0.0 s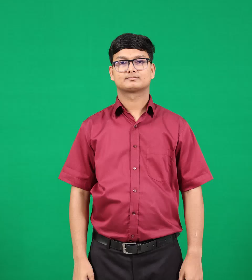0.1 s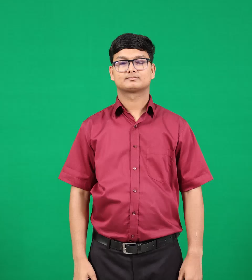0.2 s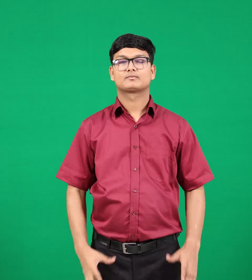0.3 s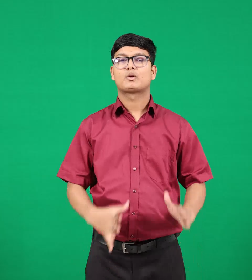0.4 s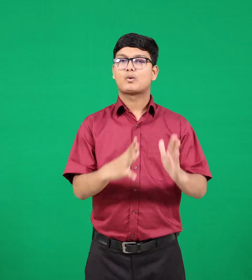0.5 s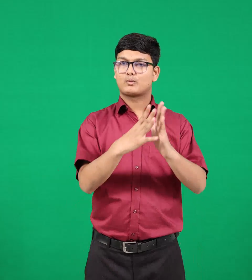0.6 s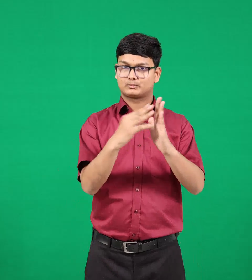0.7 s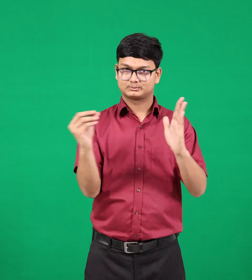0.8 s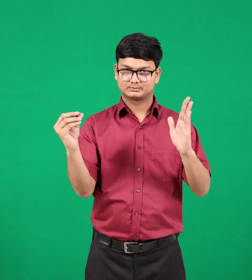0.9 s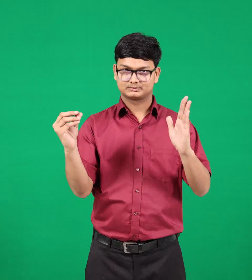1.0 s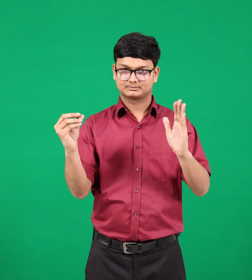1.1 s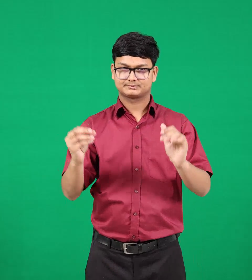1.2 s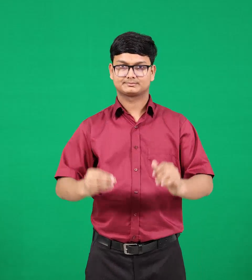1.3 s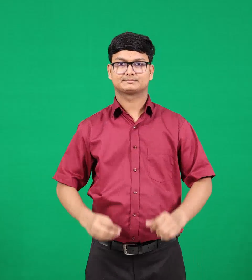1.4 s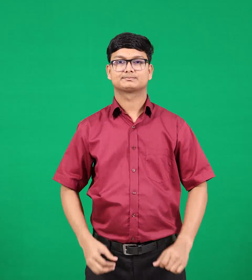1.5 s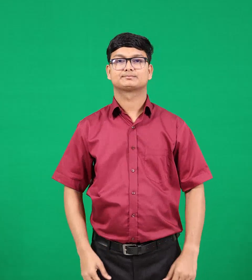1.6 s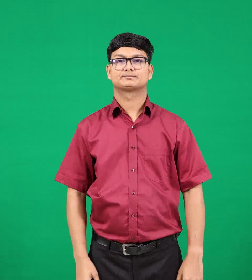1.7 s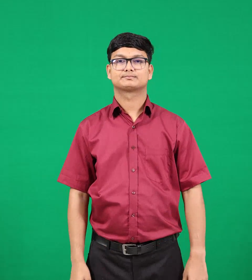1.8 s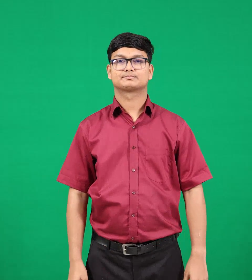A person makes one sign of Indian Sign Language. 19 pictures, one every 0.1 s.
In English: copy
